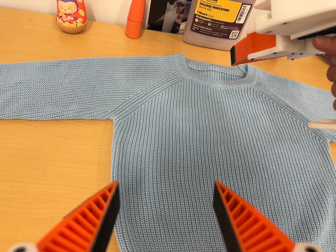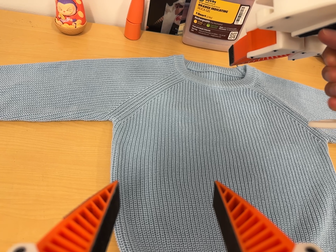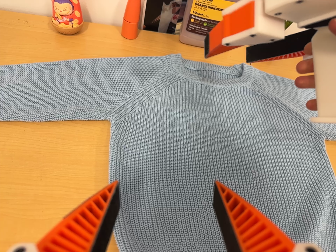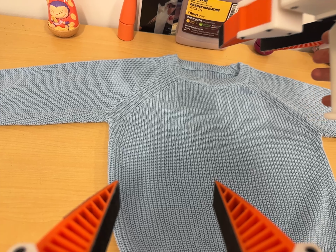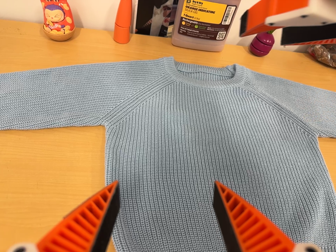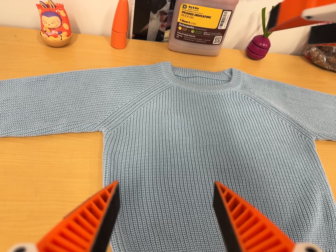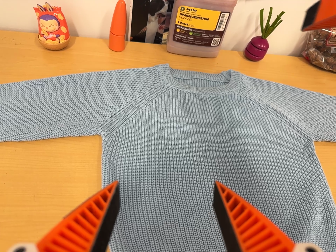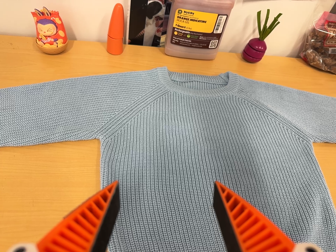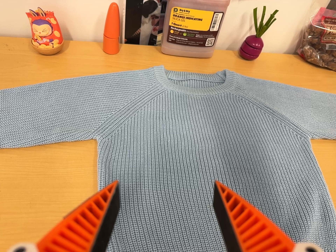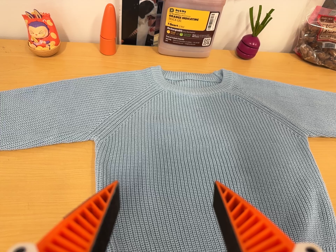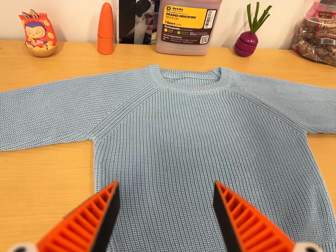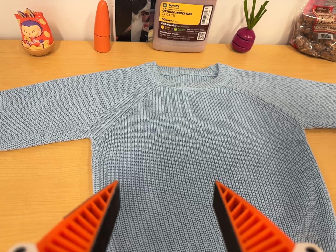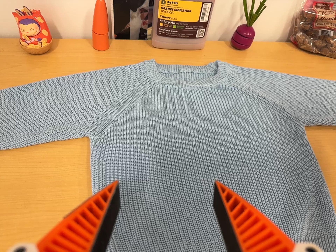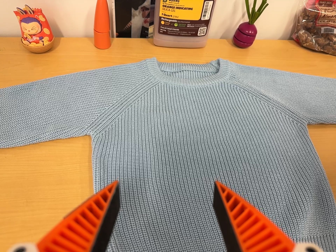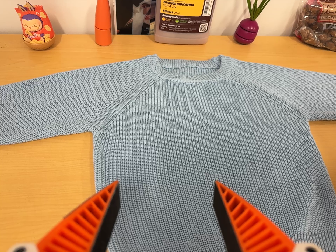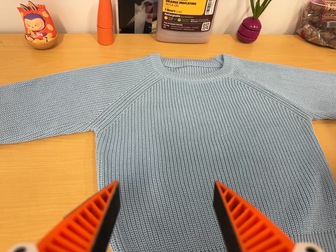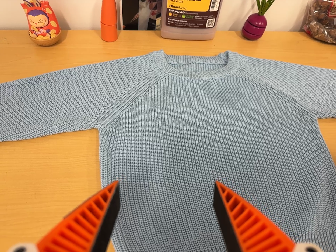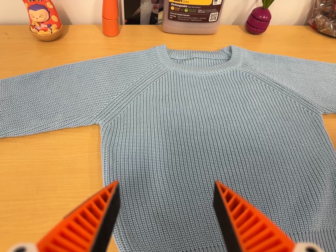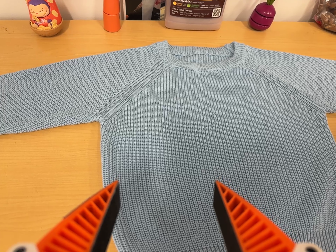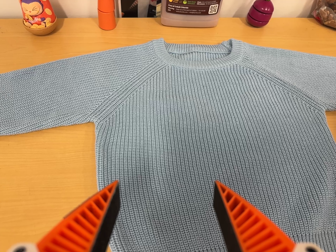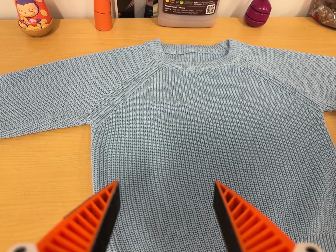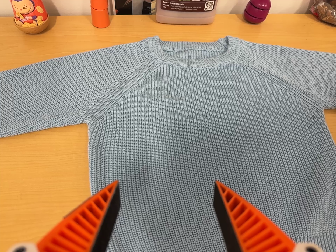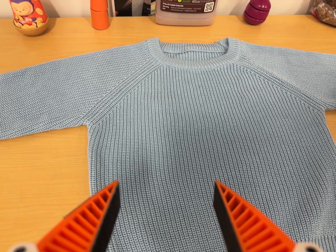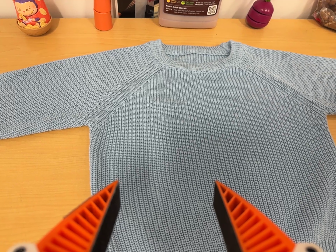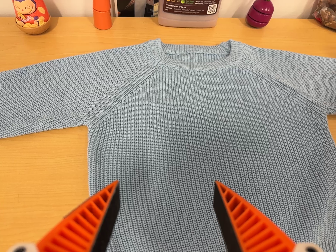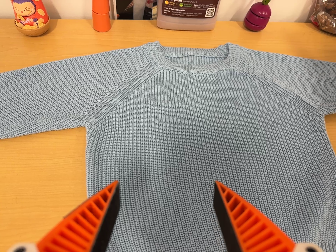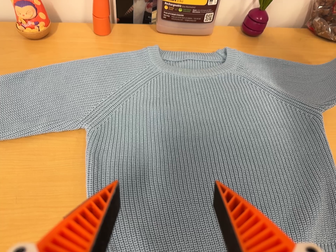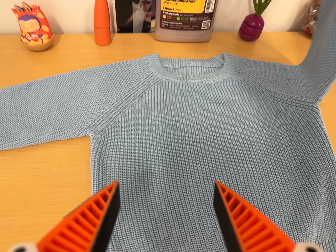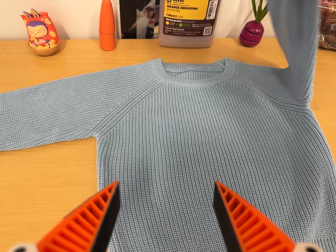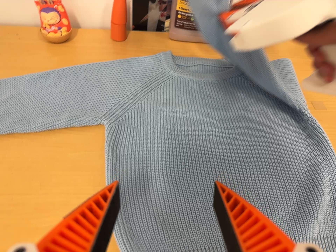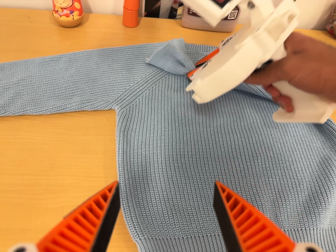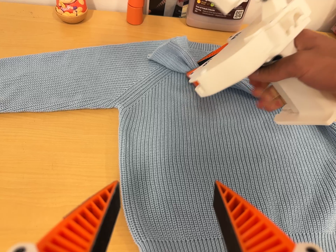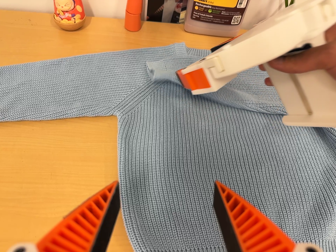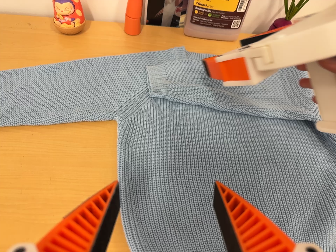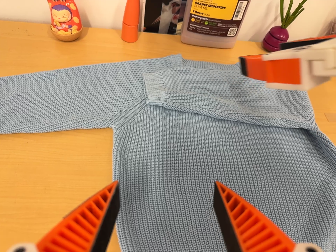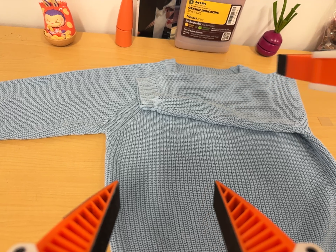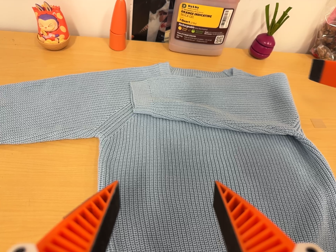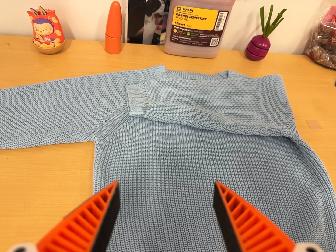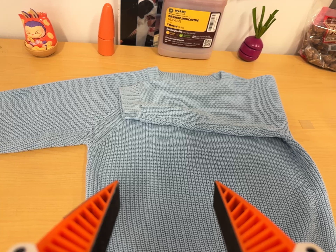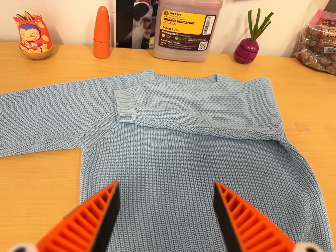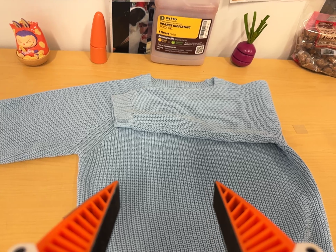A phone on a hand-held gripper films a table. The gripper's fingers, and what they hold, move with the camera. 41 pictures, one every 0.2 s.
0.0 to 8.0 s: The camera travels to its right, about 6 cm, so close, fixed things drift to the left.
The film runs forward here.
